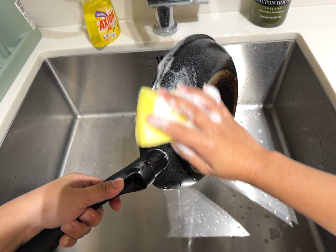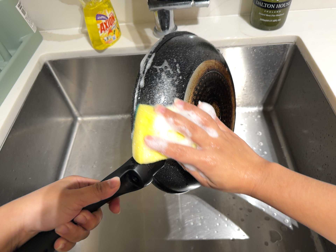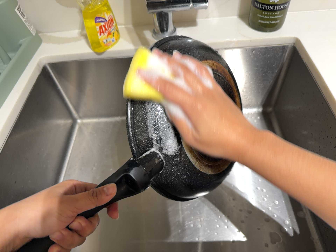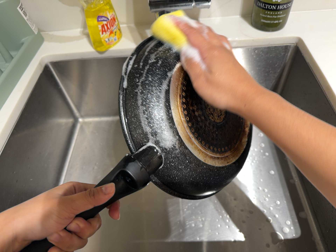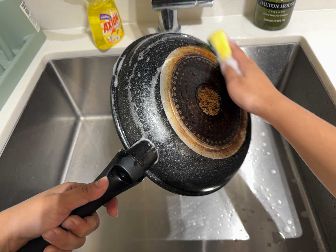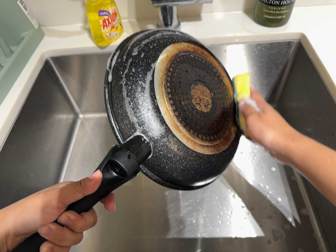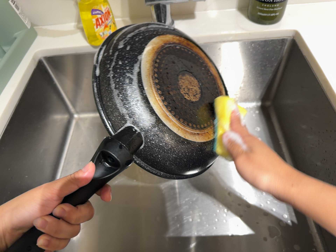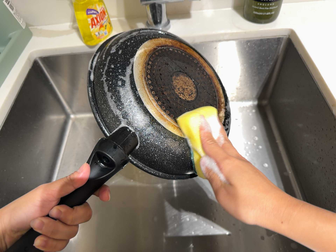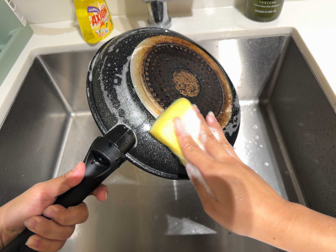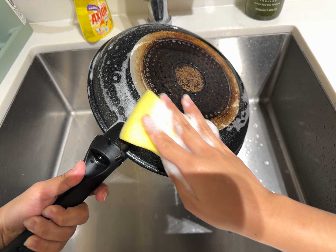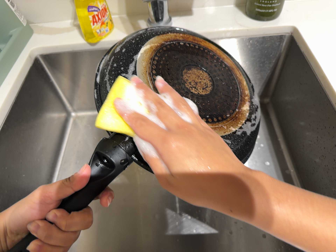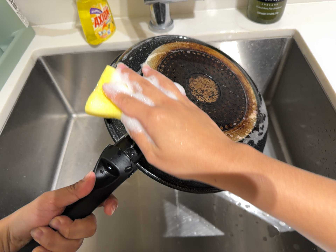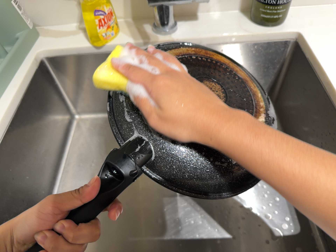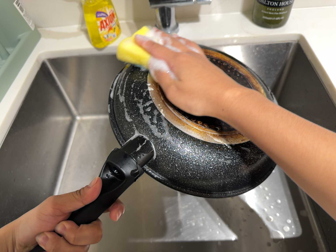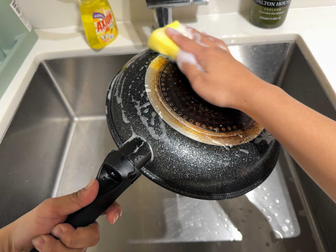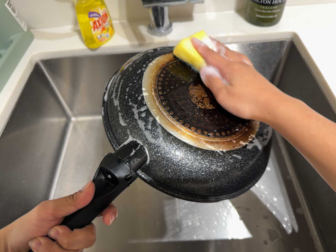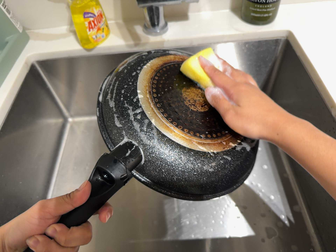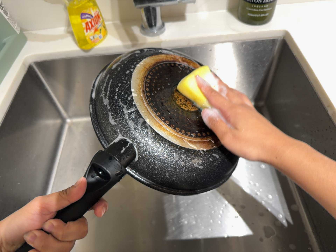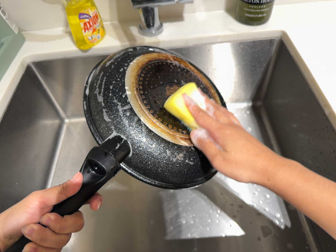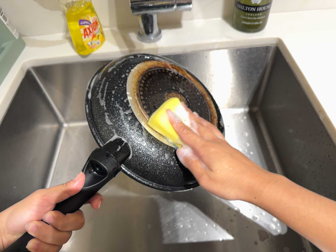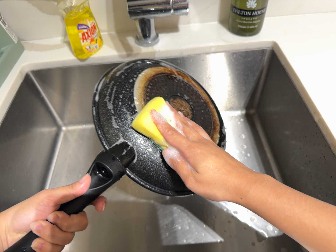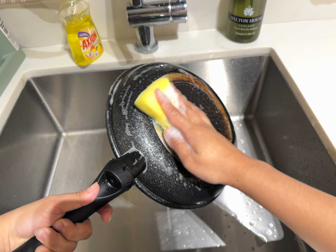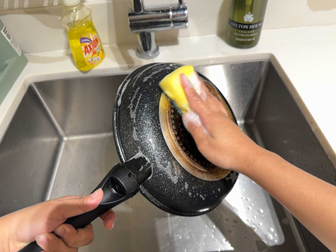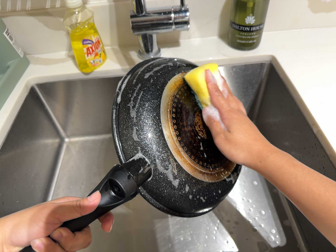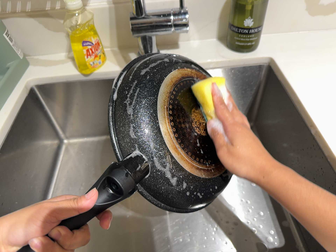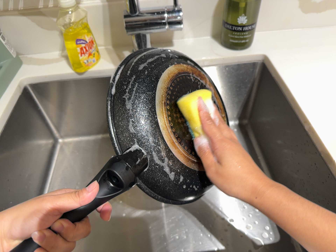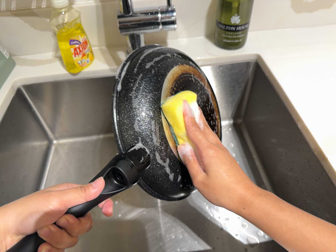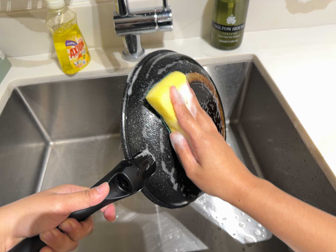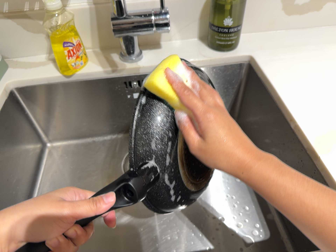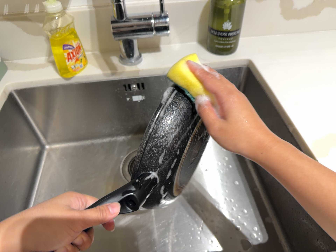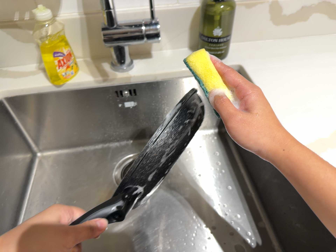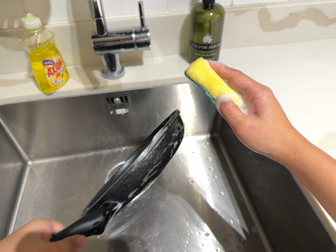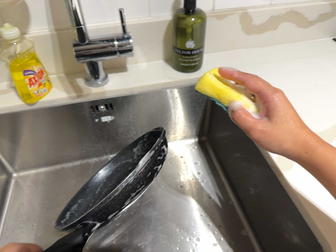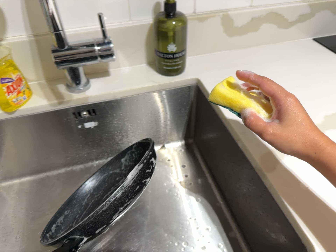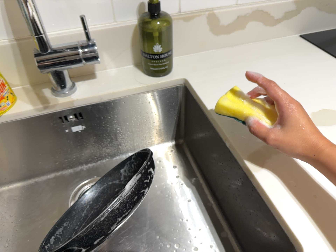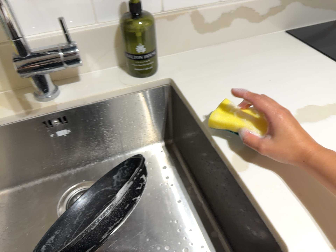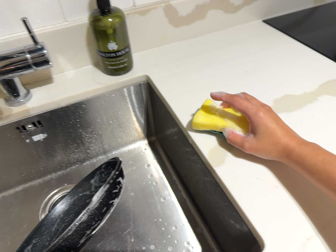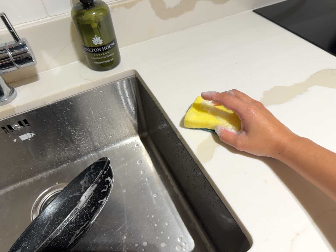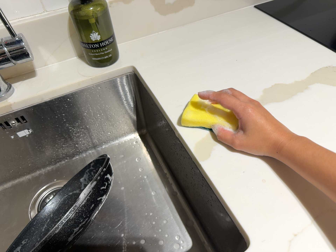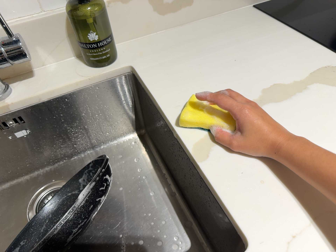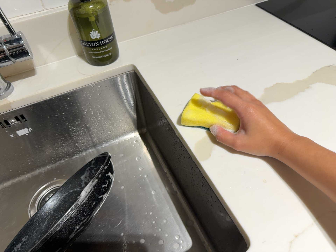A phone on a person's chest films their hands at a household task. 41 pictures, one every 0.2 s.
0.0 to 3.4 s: The camera shifts only a little, or ends up much as it began.
3.4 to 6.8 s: The camera swings to its right by about 15 degrees, and the scene slides to the left. Its aim tips toward the top of its view by about 10 degrees, and the scene shifts downward. It rolls about its line of sight by about 10 degrees, and the scene rotates counterclockwise.
6.8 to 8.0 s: The camera travels to its right, about 8 cm, so close, fixed things drift to the left.
The film runs forward here.
